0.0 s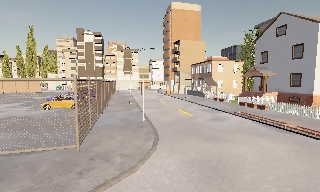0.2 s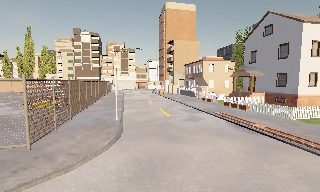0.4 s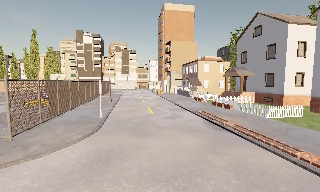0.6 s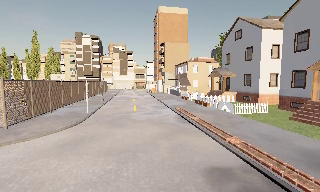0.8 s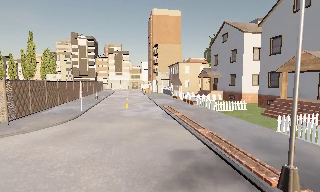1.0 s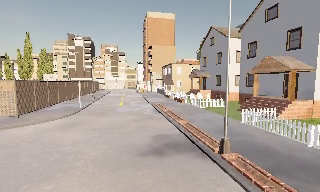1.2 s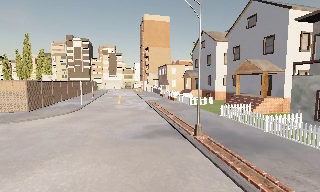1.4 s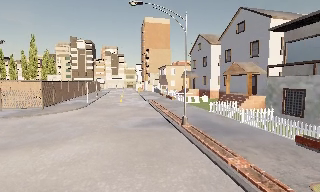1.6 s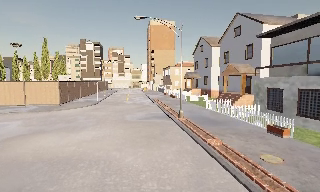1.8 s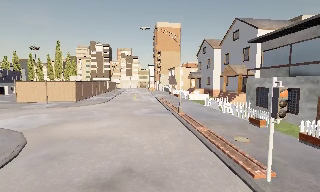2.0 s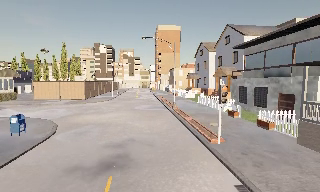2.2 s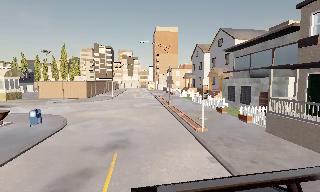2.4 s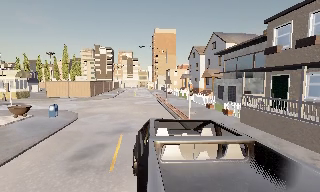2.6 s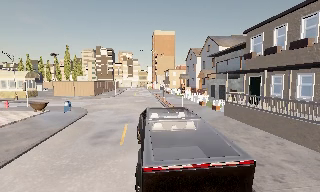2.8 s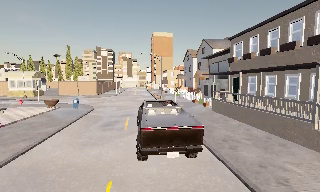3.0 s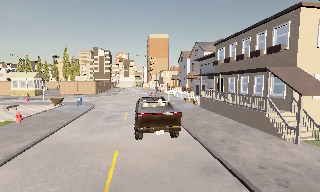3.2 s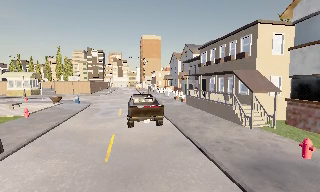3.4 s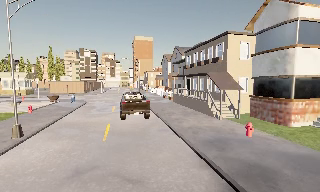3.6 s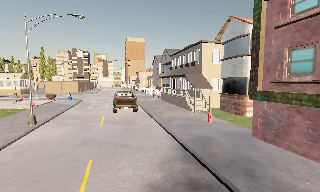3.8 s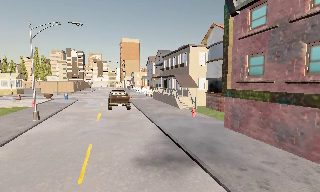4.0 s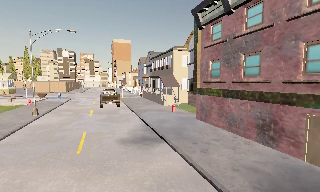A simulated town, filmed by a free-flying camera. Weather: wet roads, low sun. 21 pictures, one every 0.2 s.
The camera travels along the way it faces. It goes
backward.
0.0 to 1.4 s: The camera travels backward and to its right, about 14 m, so what stands in front gets smaller.
1.4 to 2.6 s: The camera travels backward, about 14 m, so what stands in front gets smaller.
2.6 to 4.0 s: The scene slides to the left, as the camera pans about 15 degrees to its right. It travels backward, about 16 m, so what stands in front gets smaller.
The film runs backward here.
